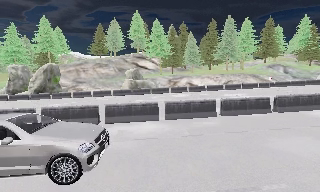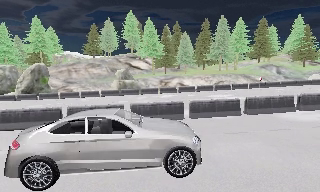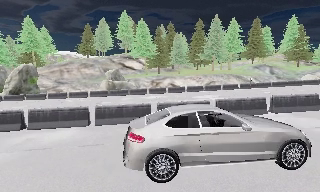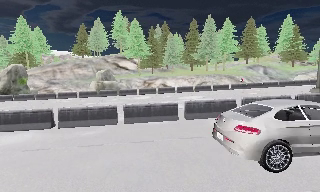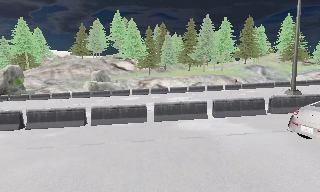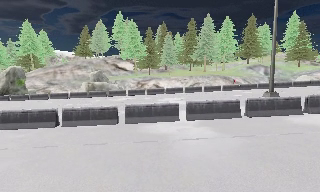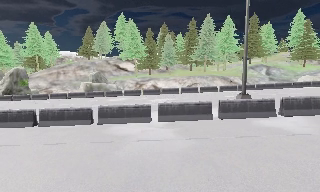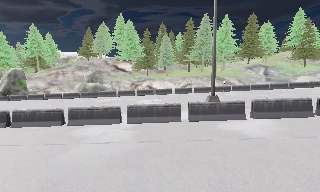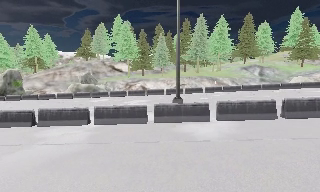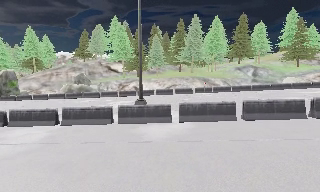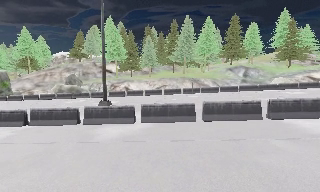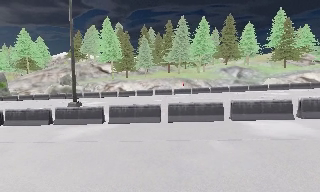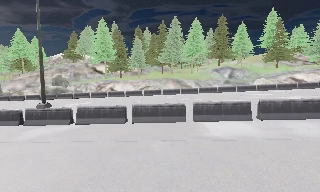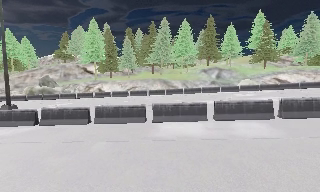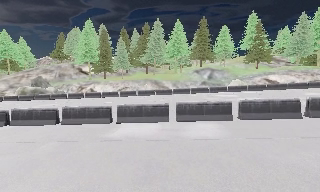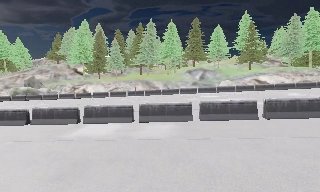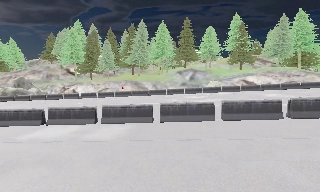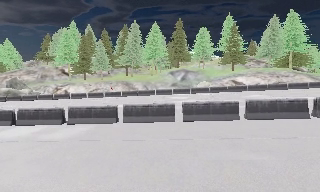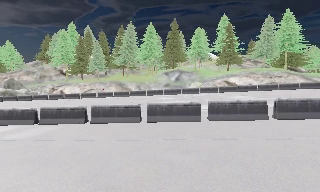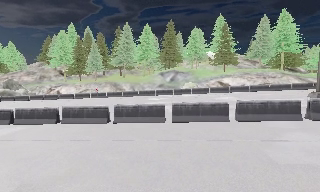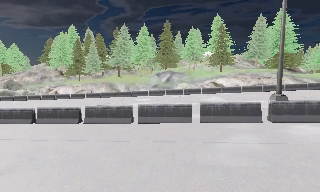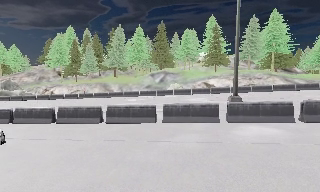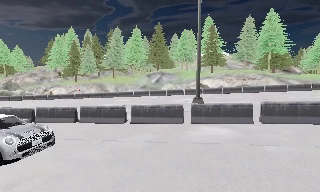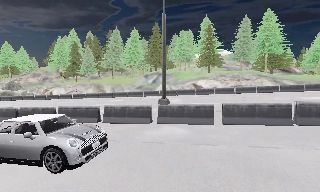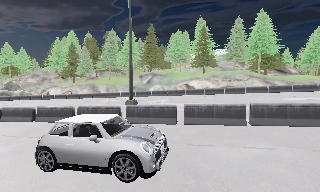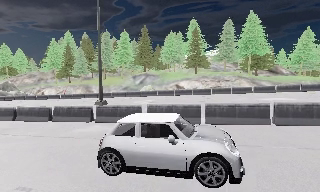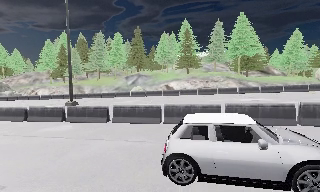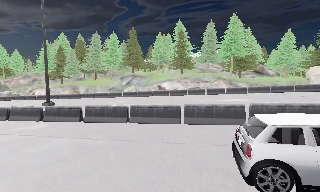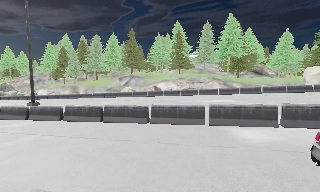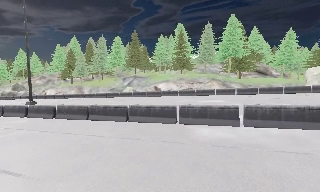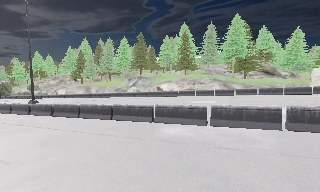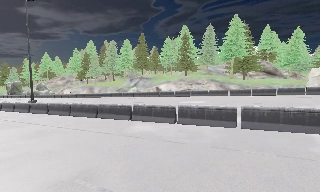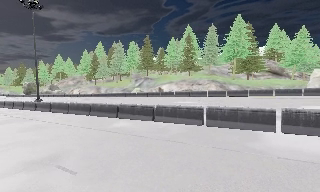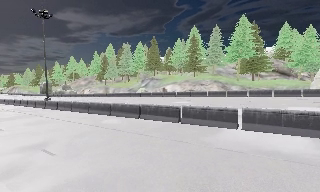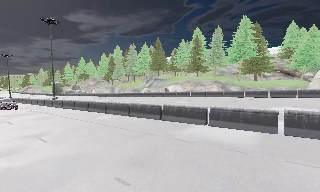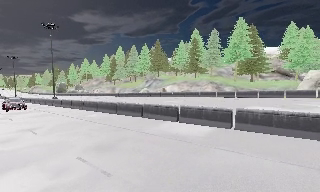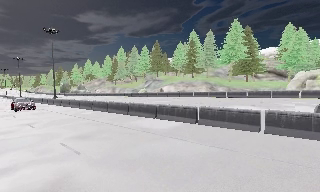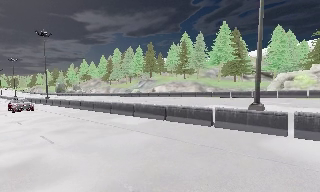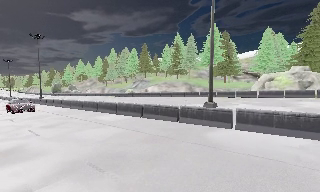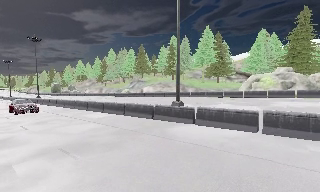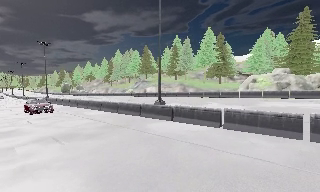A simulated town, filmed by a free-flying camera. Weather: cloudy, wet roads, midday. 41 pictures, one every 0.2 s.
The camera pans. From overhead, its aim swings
counterclockwise.
0.0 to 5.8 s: The camera pans to its left, which is counterclockwise from overhead, by about 25 degrees. It travels to its right, about 65 m, so close, fixed things drift to the left.
5.8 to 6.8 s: The camera pans to its left, which is counterclockwise from overhead, by about 15 degrees. It travels to its right and backward, about 12 m, so close, fixed things drift to the left.
6.8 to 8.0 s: The camera travels to its right and backward, about 14 m, so close, fixed things drift to the left.
The film runs forward here.
